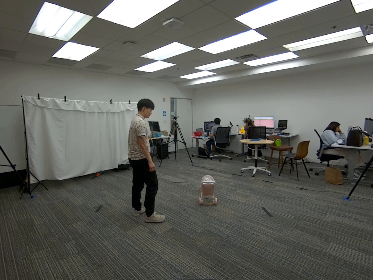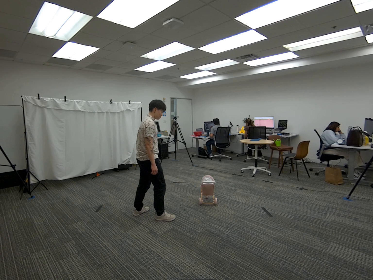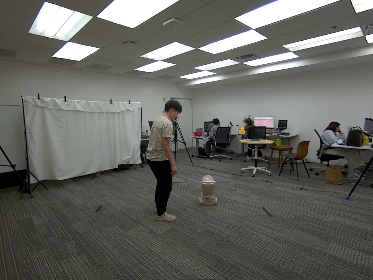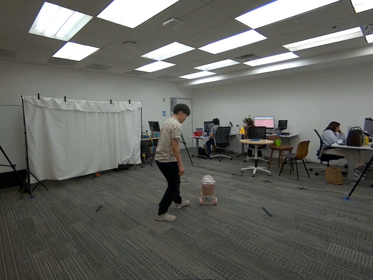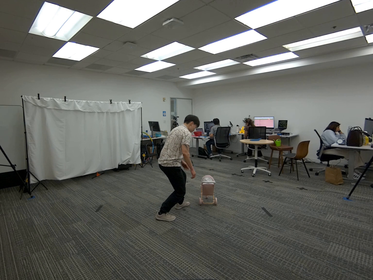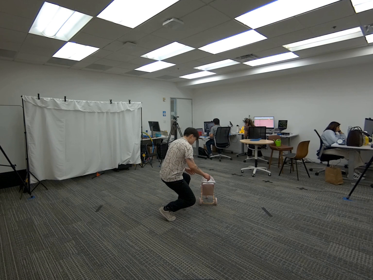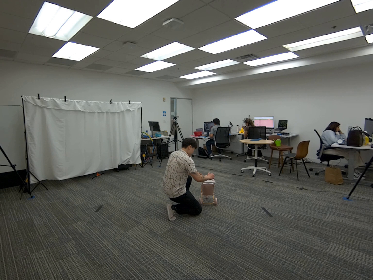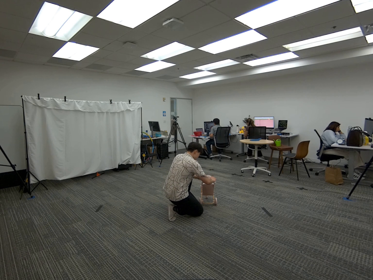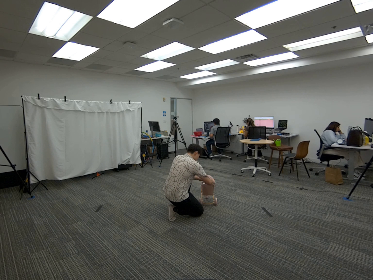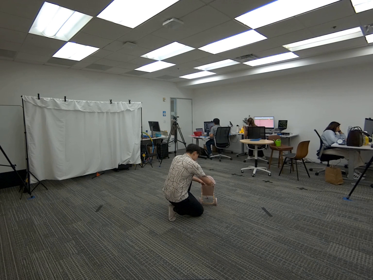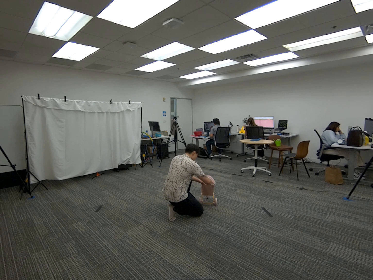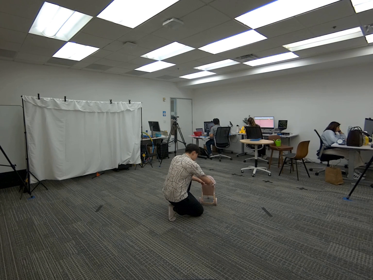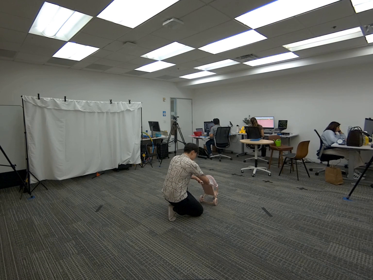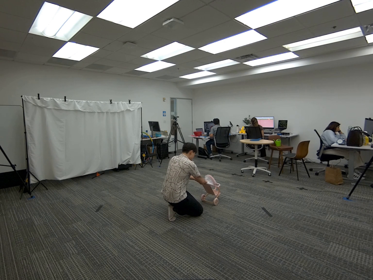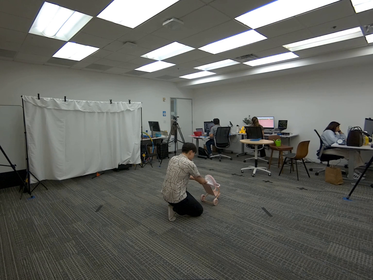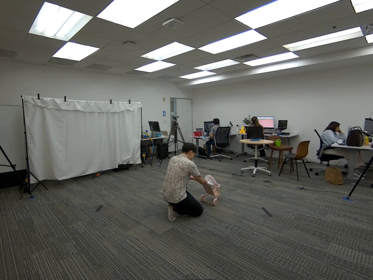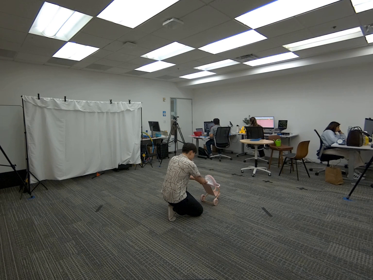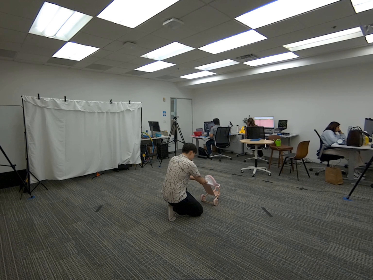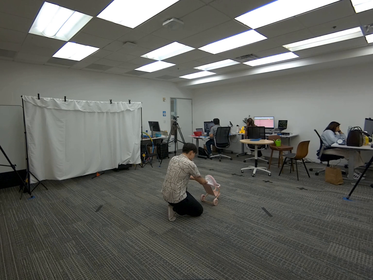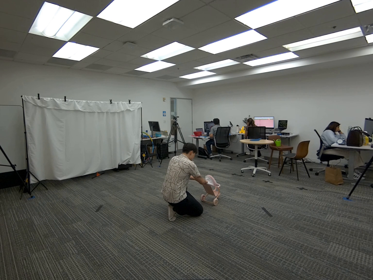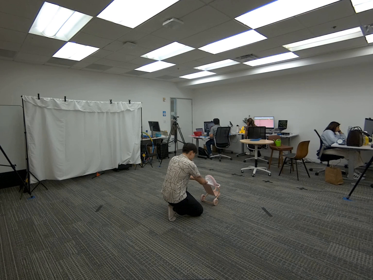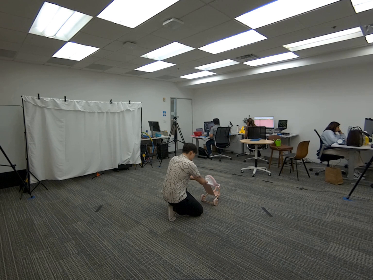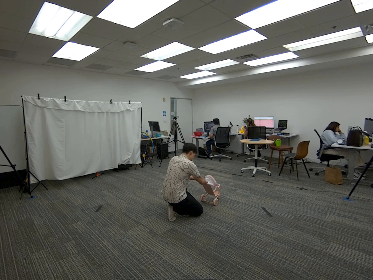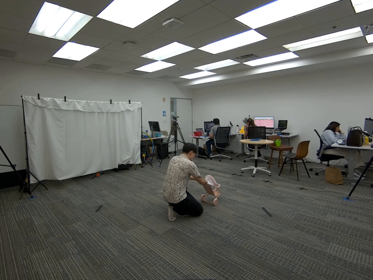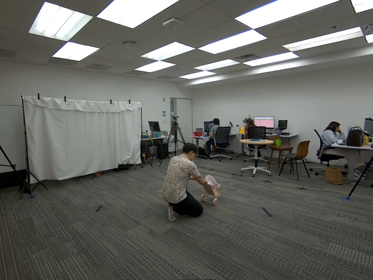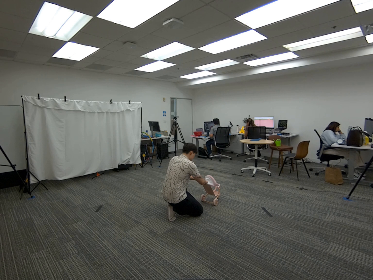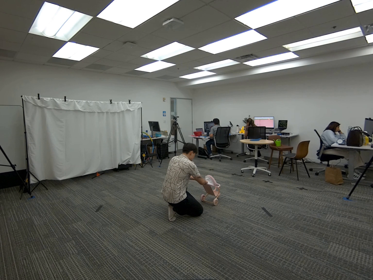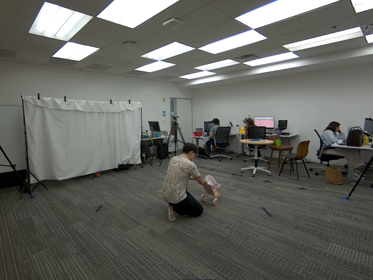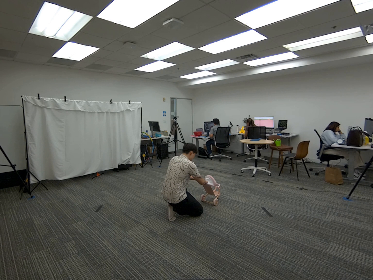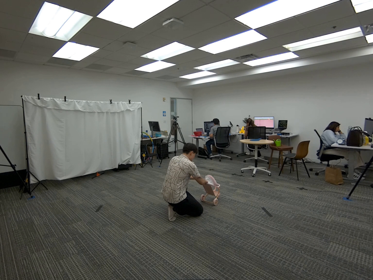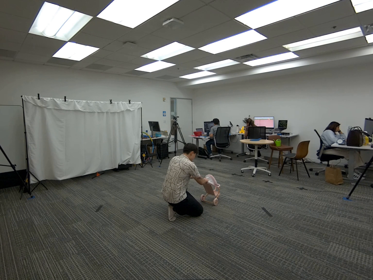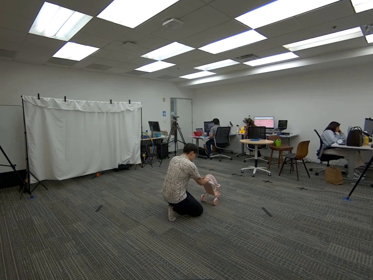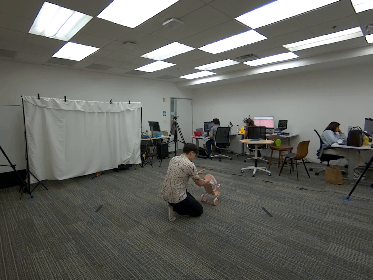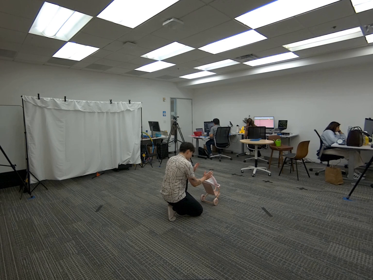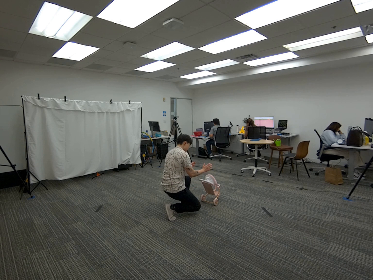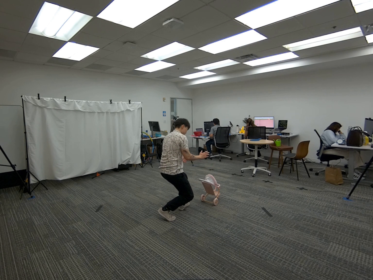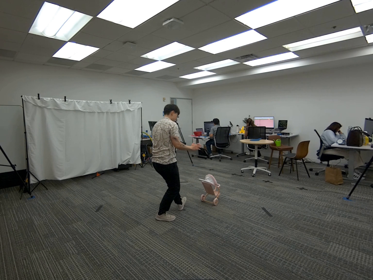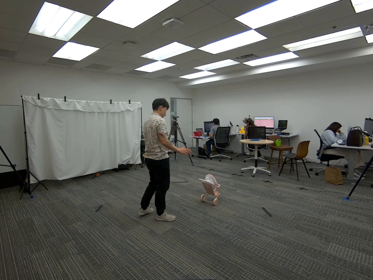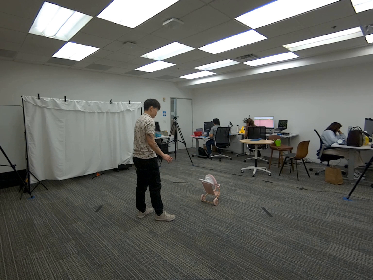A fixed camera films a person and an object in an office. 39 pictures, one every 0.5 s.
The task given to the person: Walk over to the toy stroller within the bounding area and reach out both hands to touch the stroller. Step away when finished.
